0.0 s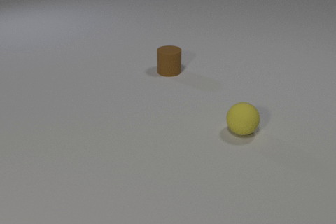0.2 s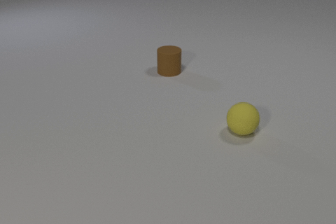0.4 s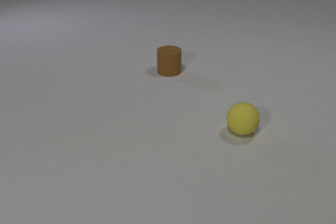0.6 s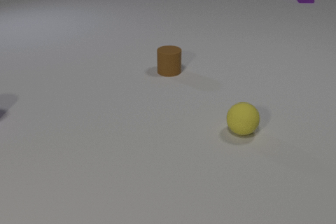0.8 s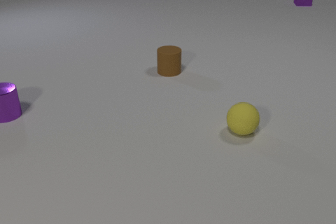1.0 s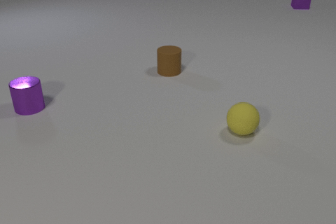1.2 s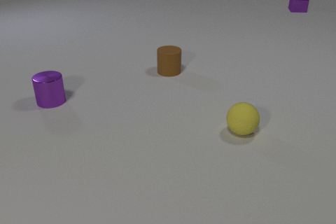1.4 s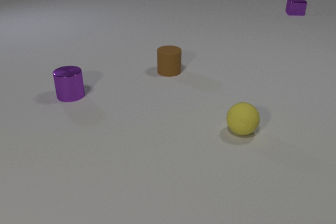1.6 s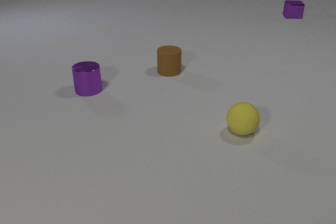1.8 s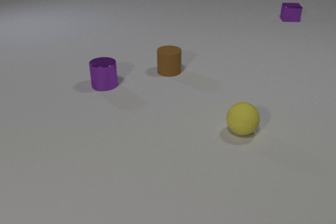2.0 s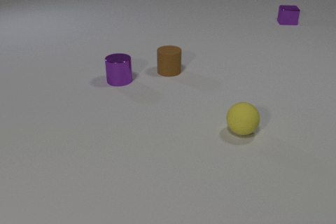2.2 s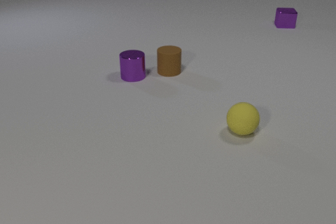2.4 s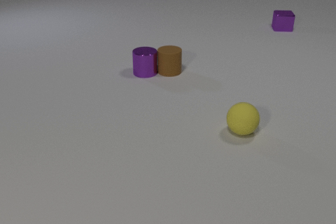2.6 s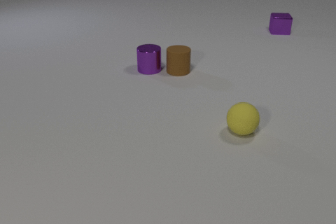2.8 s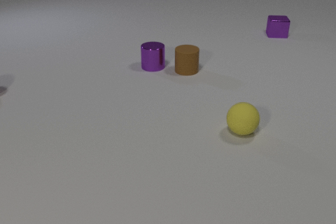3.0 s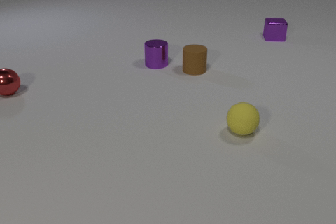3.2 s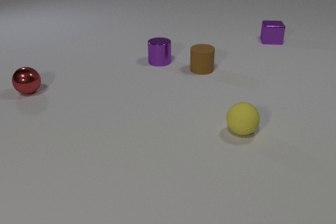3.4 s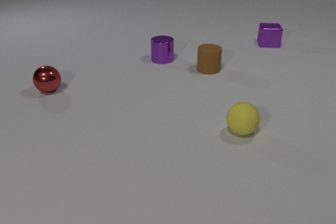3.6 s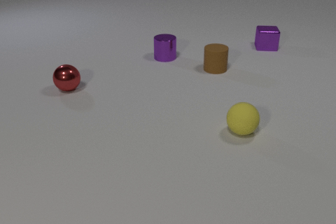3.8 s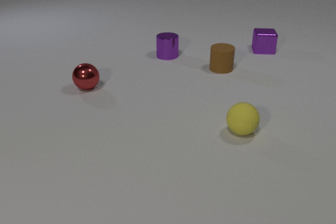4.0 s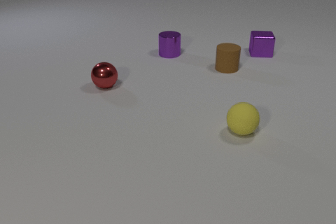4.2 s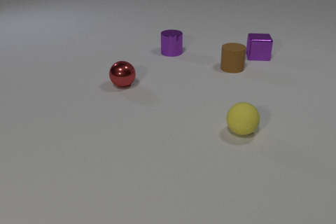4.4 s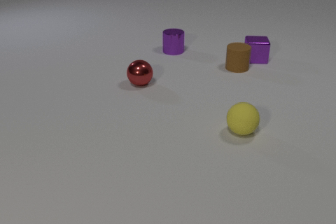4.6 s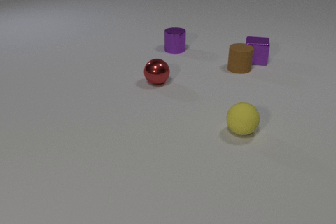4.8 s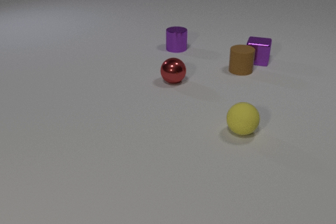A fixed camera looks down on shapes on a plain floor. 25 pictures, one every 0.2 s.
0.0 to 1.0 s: The purple metal cylinder comes in at the left edge, slides to the right. The purple metal cube comes in at the top edge, slides toward the camera.
1.0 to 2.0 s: The purple metal cylinder slides to the right and away from the camera. The purple metal cube slides toward the camera.
2.0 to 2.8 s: The purple metal cylinder slides to the right and away from the camera. The brown rubber cylinder slides to the right. The purple metal cube slides toward the camera. The purple metal cylinder and the brown rubber cylinder collide.
2.8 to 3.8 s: The purple metal cylinder slides away from the camera and to the right. The brown rubber cylinder slides to the right. The purple metal cube slides toward the camera. The red metal sphere comes in at the left edge, rolls to the right.
3.8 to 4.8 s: The purple metal cylinder slides away from the camera and to the right. The brown rubber cylinder slides to the right. The purple metal cube slides toward the camera. The red metal sphere rolls to the right. The brown rubber cylinder and the purple metal cube collide.
What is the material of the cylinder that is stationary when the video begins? rubber.
What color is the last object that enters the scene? red.
How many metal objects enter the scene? 3.
